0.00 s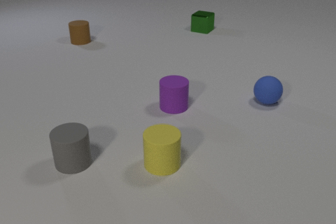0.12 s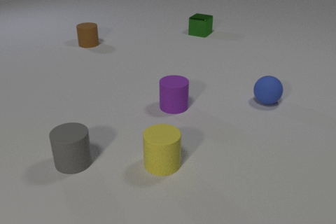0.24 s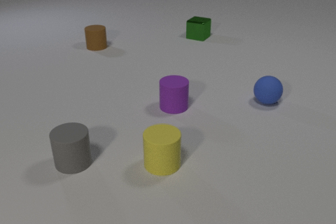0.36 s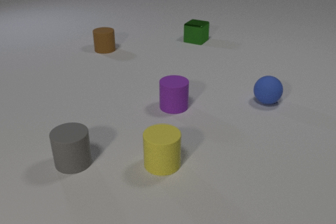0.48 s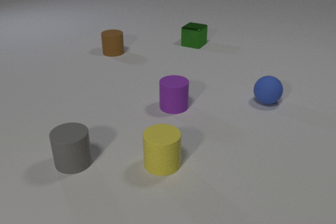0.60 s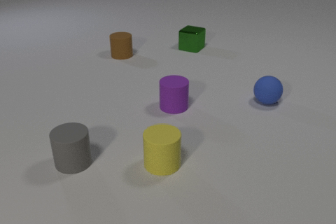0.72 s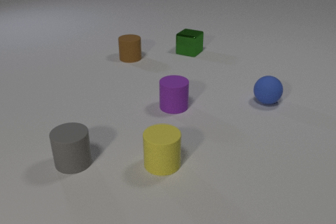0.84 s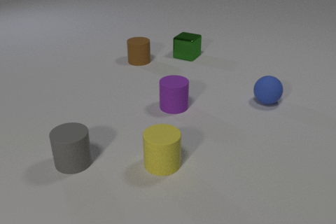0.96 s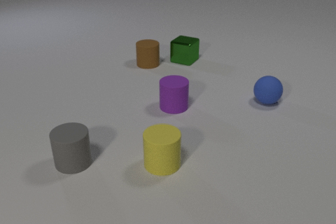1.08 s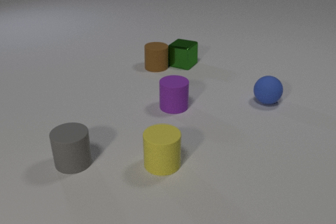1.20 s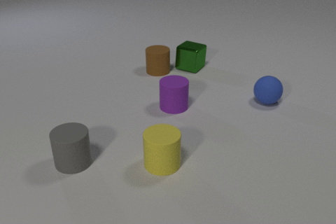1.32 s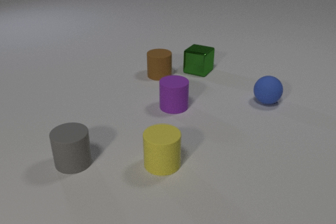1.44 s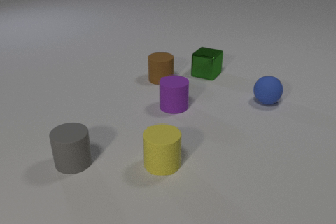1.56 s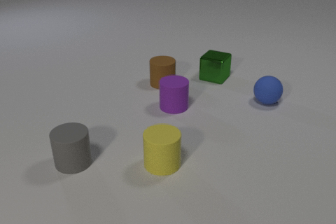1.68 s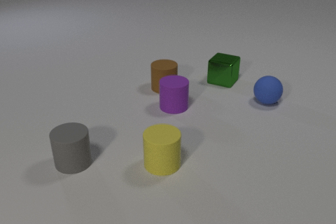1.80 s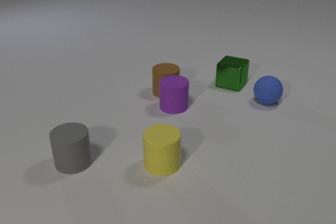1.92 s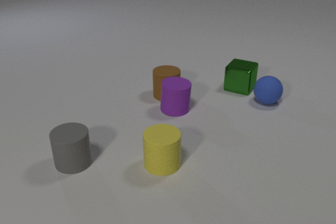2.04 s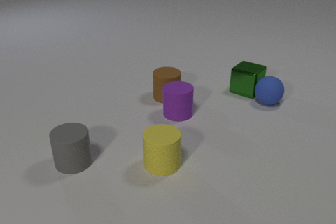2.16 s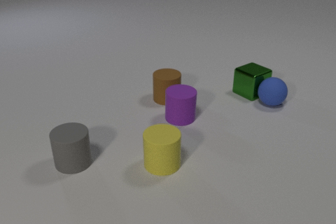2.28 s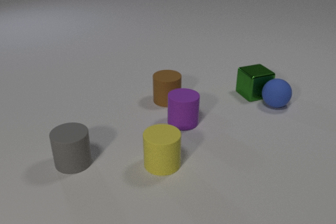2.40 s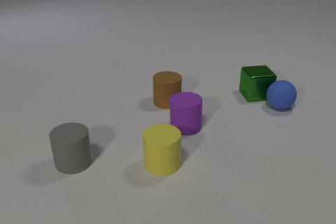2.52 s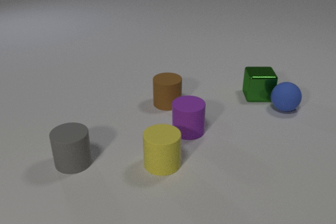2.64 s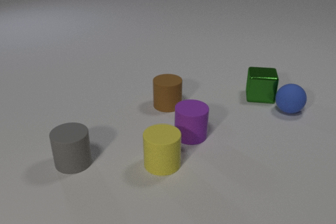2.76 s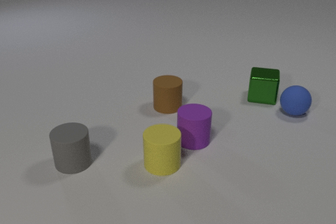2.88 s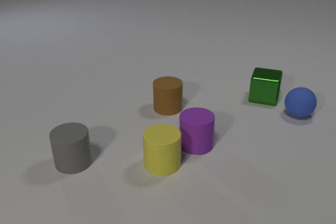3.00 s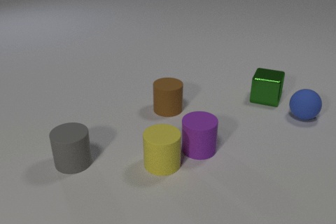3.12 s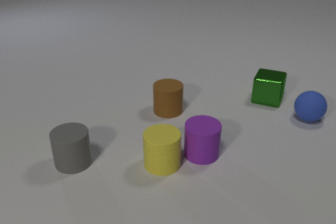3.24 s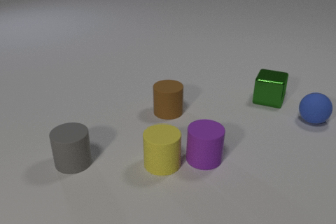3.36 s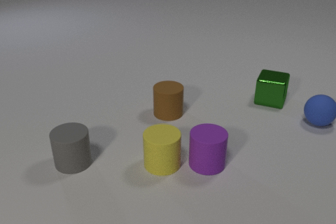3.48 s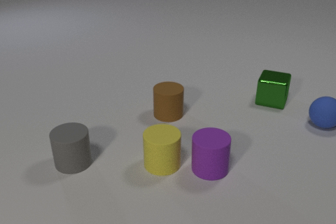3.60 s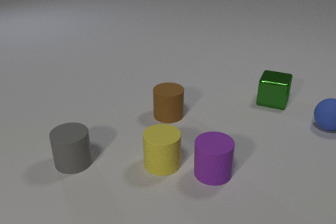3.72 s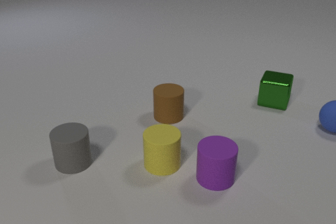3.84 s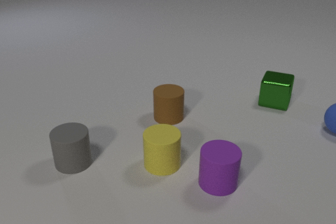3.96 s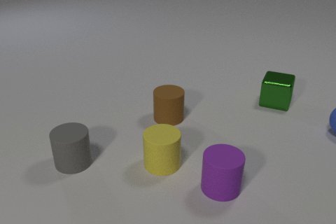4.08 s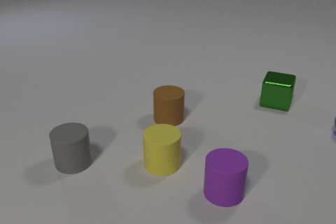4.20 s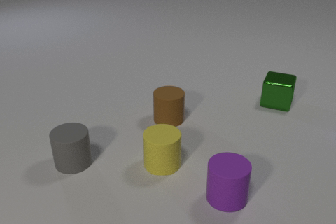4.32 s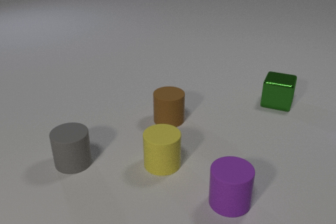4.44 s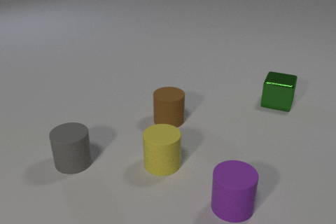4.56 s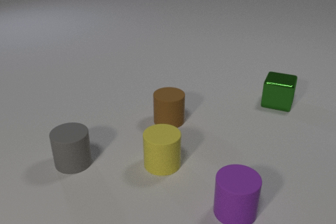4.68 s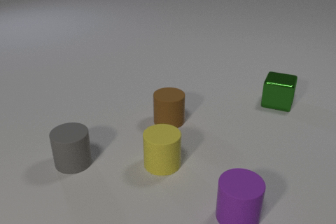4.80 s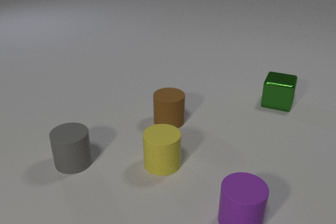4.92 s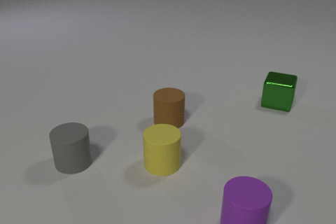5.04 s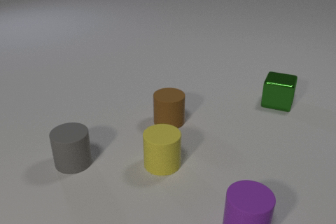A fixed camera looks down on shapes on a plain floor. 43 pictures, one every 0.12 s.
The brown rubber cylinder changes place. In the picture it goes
toward the camera.
The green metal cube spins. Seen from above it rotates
clockwise.
0.00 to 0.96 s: The brown rubber cylinder slides toward the camera and to the right. The green metal cube slides toward the camera.
0.96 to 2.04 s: The brown rubber cylinder slides toward the camera. The green metal cube slides toward the camera and to the right. The purple rubber cylinder slides toward the camera. The brown rubber cylinder and the green metal cube collide. The brown rubber cylinder and the purple rubber cylinder collide. The green metal cube and the blue rubber sphere collide.
2.04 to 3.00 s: The brown rubber cylinder slides toward the camera. The green metal cube slides to the right and toward the camera, spins so that its near face slides to the left, clockwise seen from above. The purple rubber cylinder slides toward the camera. The blue rubber sphere rolls to the right and toward the camera.
3.00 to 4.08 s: The brown rubber cylinder slides toward the camera. The green metal cube slides to the right and toward the camera. The purple rubber cylinder slides toward the camera and to the right. The blue rubber sphere rolls to the right and toward the camera.
4.08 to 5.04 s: The purple rubber cylinder slides toward the camera and to the right.
What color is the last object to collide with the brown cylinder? purple.
How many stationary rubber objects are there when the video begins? 4.
What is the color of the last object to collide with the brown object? purple.
